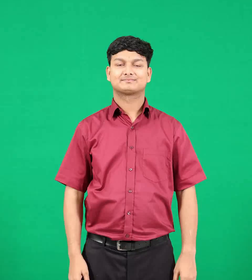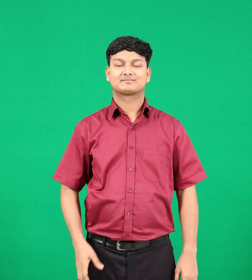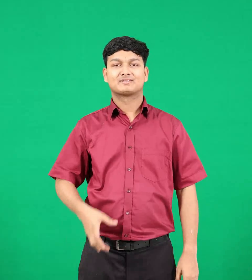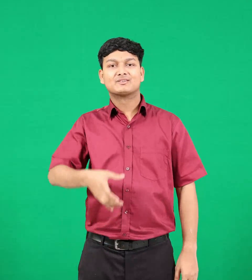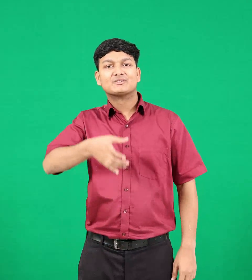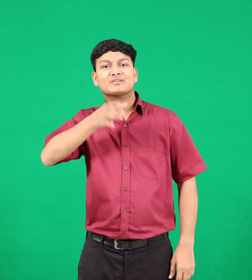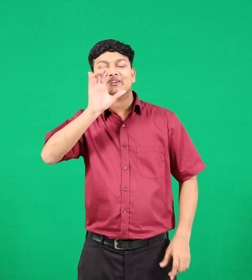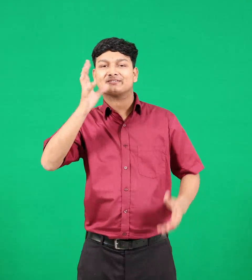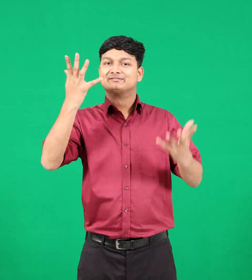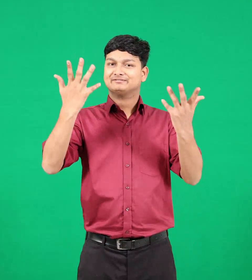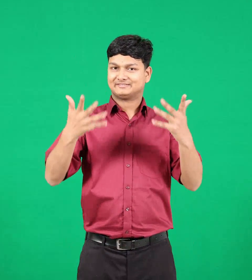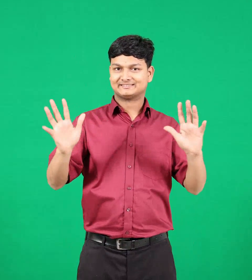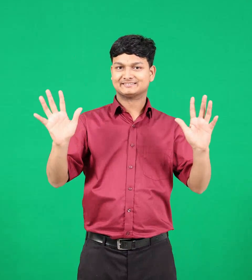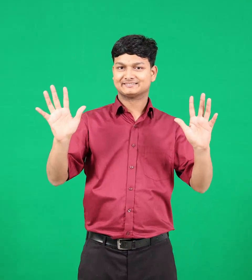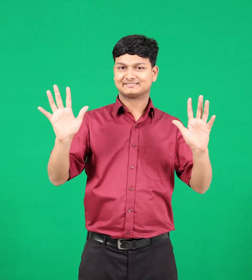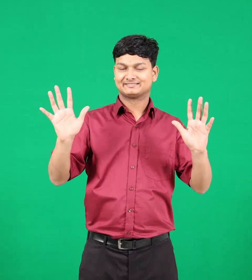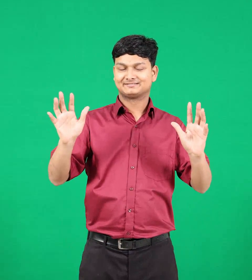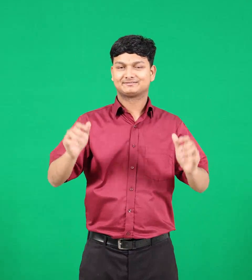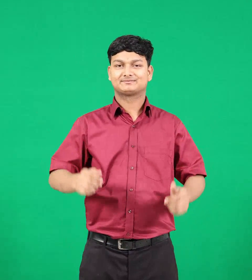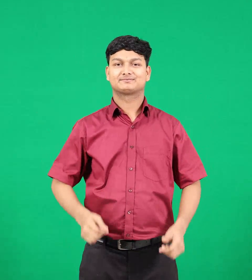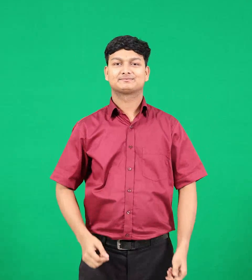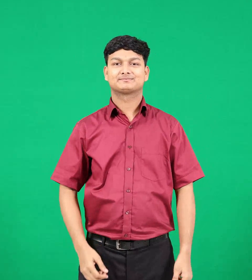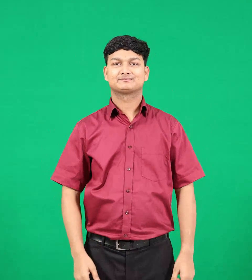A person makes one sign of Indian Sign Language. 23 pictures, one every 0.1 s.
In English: drank
